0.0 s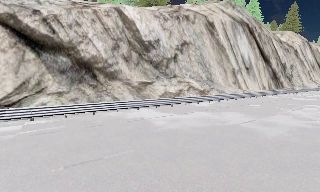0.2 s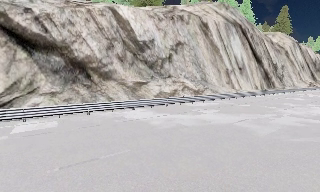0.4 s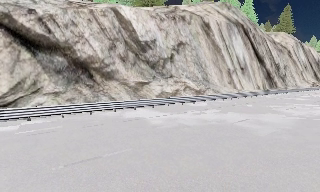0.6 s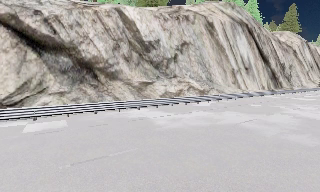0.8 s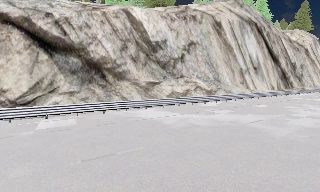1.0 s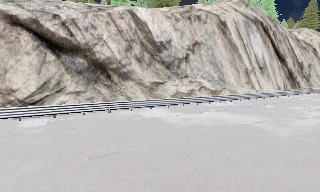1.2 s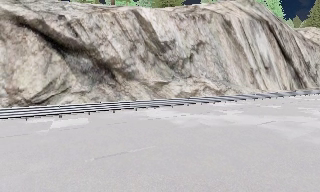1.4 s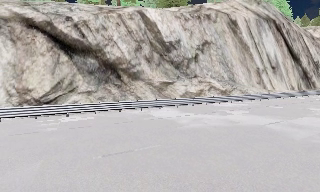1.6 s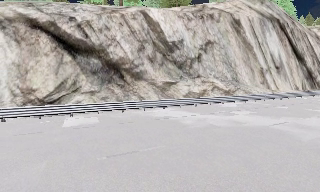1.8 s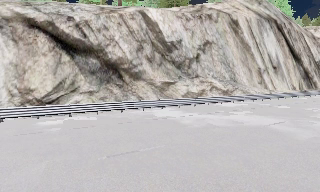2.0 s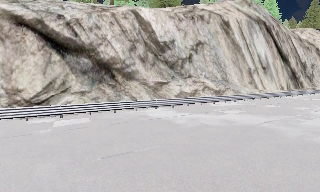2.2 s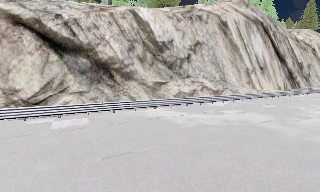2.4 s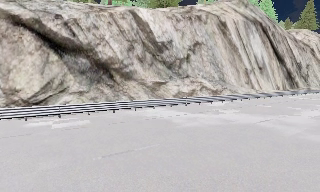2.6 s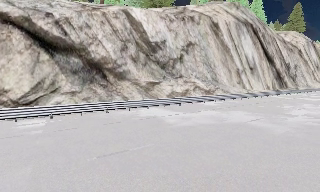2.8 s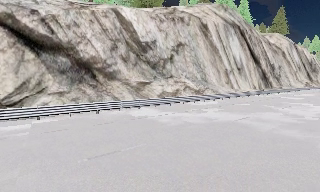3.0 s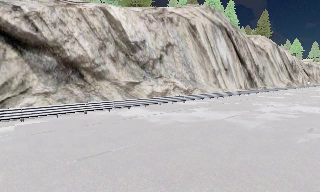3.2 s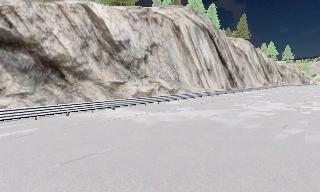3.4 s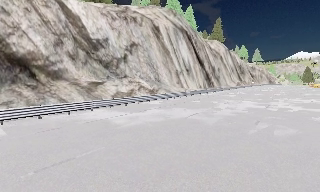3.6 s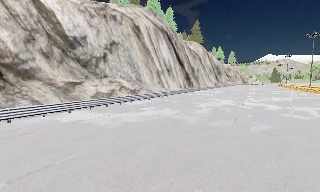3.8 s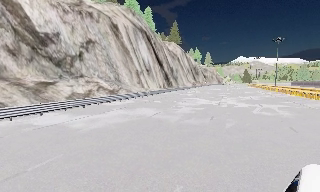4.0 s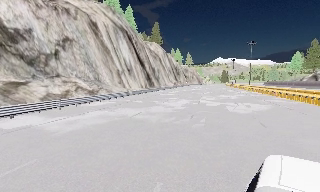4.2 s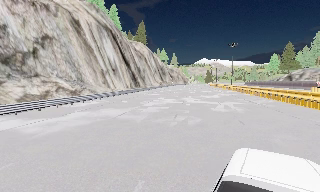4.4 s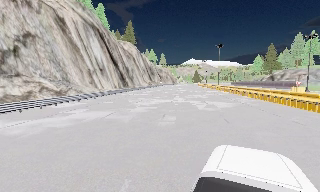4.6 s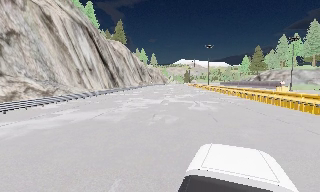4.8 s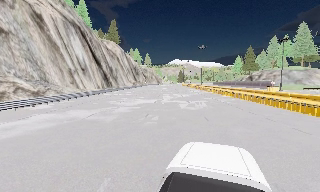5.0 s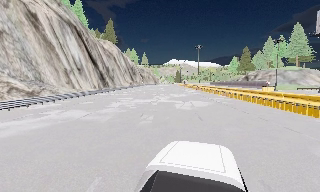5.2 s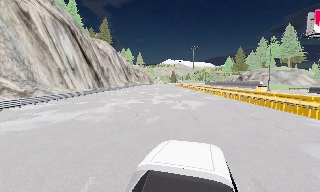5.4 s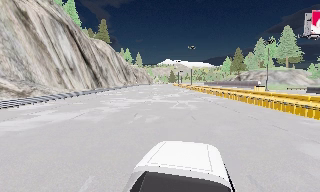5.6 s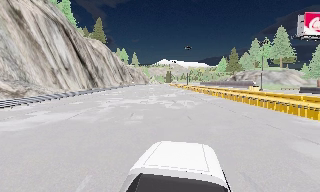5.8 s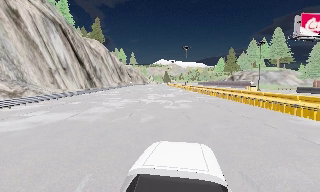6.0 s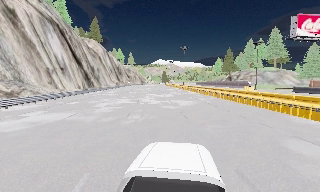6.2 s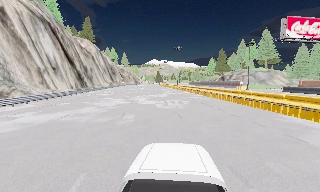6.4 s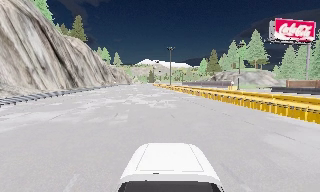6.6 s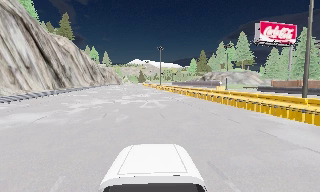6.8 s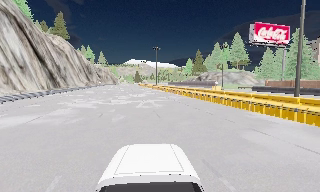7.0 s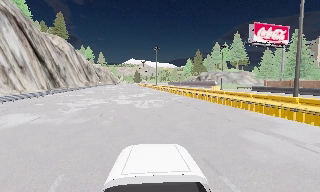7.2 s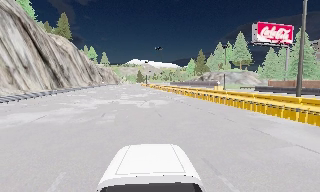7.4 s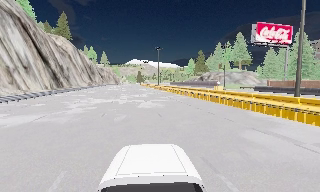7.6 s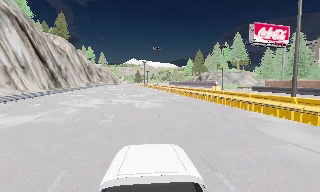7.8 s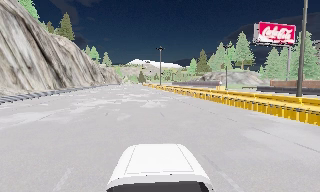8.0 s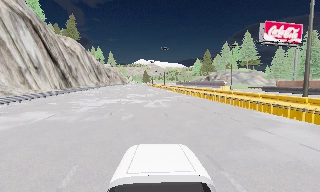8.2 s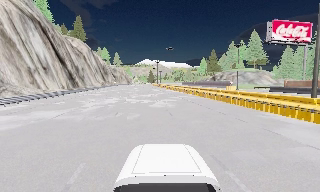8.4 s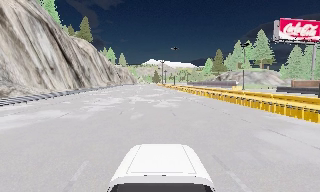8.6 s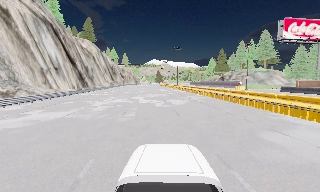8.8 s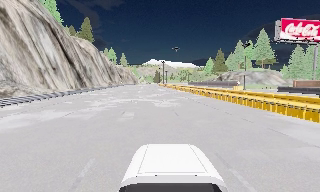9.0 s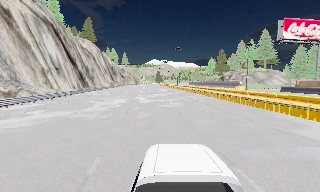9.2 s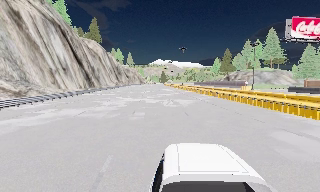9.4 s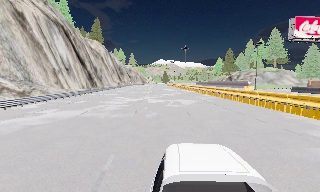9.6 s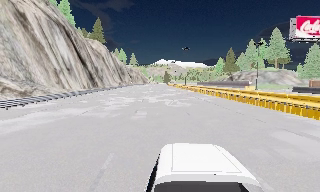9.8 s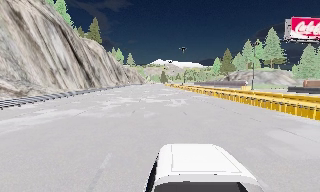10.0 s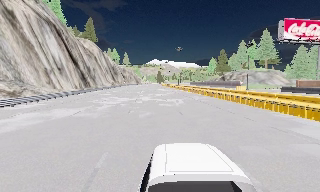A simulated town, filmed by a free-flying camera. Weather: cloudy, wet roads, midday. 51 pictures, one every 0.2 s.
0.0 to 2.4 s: The camera travels to its left, about 0.5 m, so close, fixed things drift to the right.
2.4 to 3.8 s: The camera swings to its right by about 35 degrees, and the scene slides to the left.
3.8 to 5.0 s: The camera pans to its right, which is clockwise from overhead, by about 20 degrees. It travels to its right, about 0.5 m, so close, fixed things drift to the left.
5.0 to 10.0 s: The camera travels backward, about 1.5 m, so what stands in front gets smaller.
The film runs forward here.
